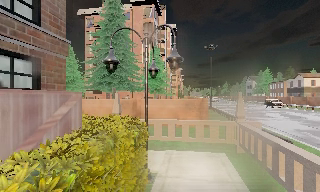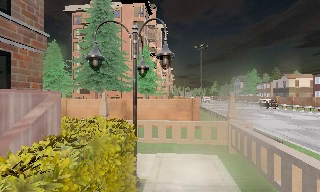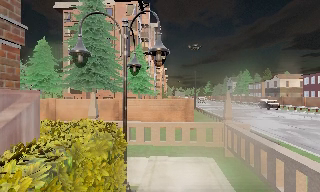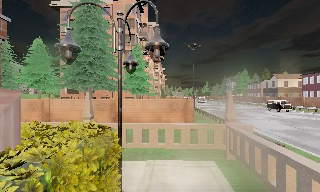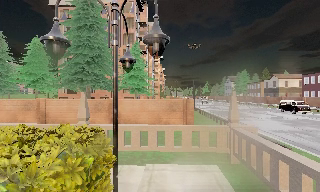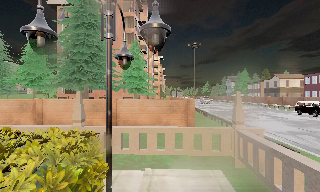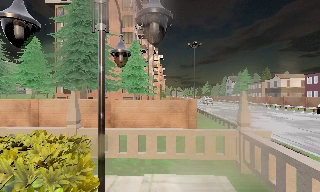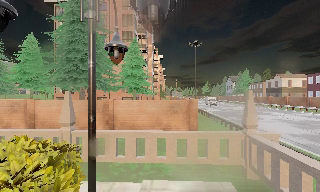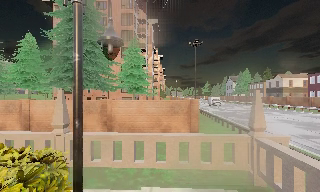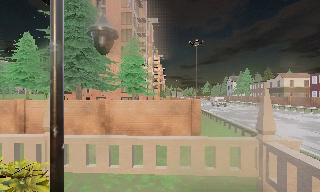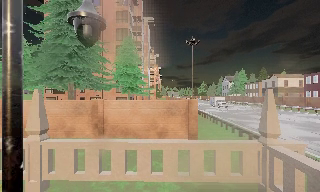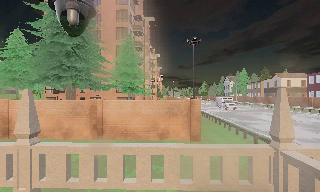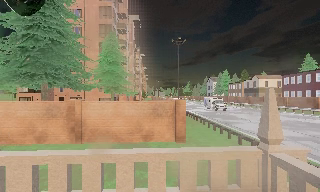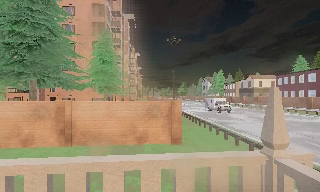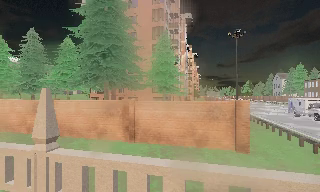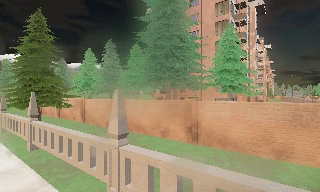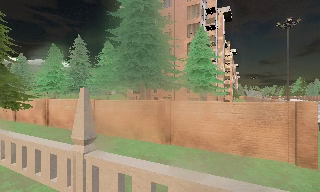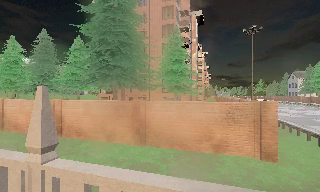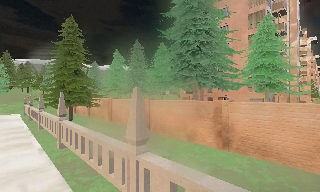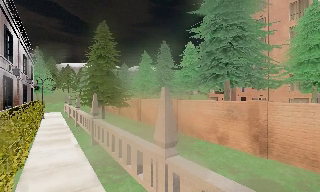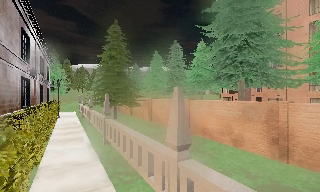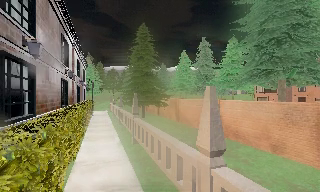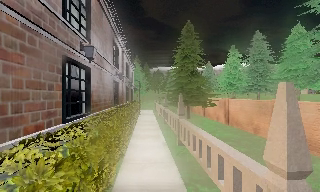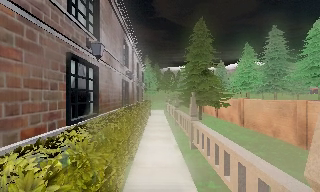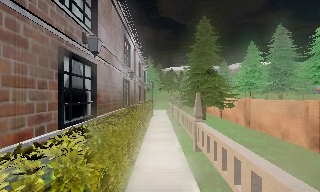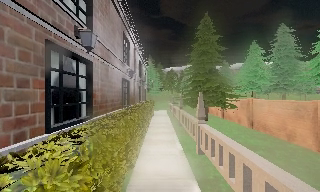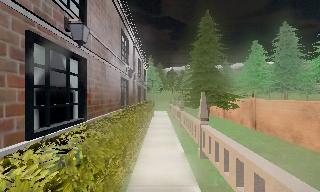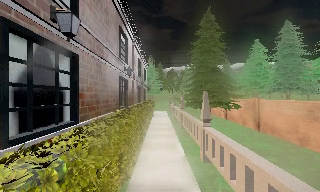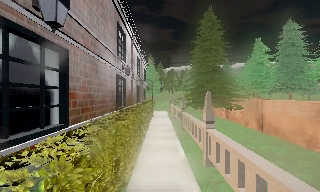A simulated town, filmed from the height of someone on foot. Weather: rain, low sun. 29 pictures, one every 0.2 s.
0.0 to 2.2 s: The camera travels forward, about 4 m, so what stands in front looms larger.
2.2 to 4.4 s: The camera swings to its left by about 85 degrees, and the scene slides to the right. It travels forward, about 3 m.
4.4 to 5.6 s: The camera travels forward, about 2.5 m, so what stands in front looms larger.
The film runs forward here.
